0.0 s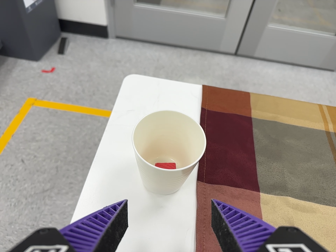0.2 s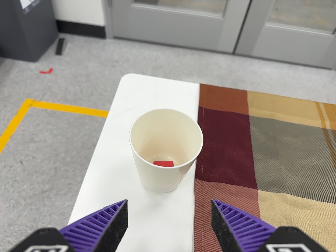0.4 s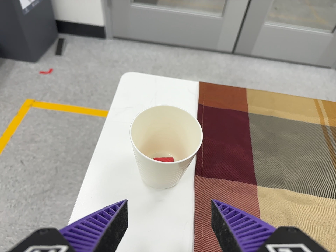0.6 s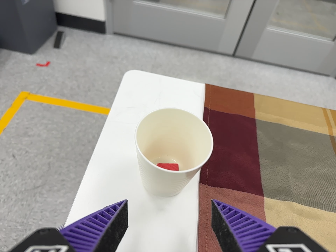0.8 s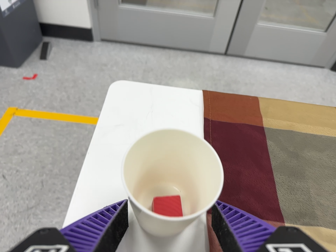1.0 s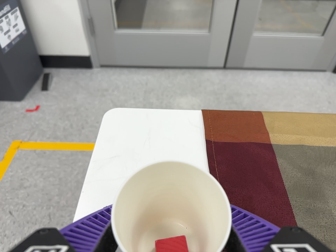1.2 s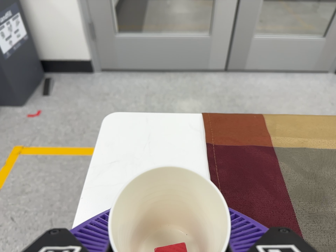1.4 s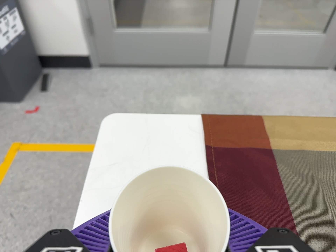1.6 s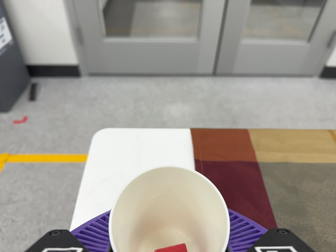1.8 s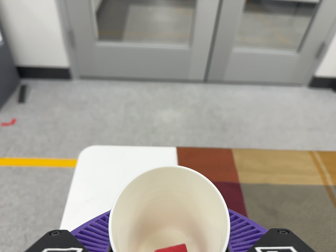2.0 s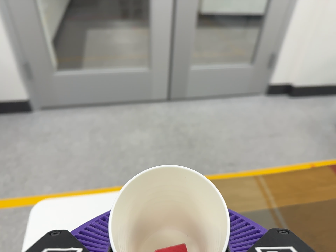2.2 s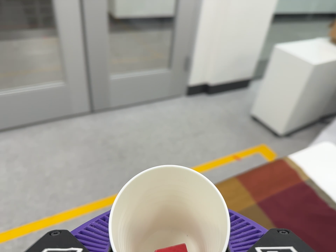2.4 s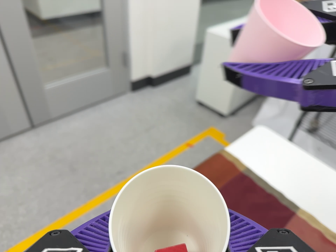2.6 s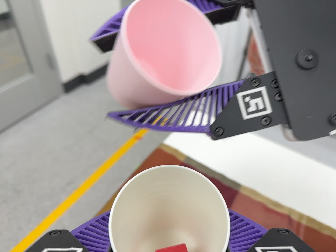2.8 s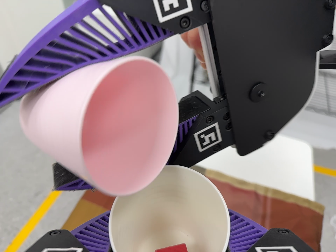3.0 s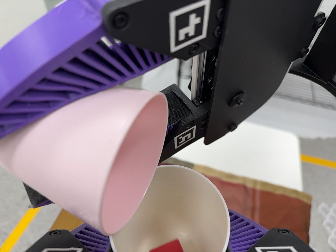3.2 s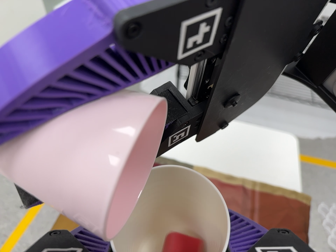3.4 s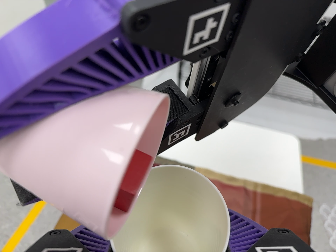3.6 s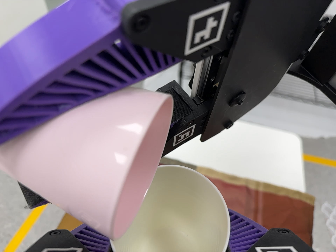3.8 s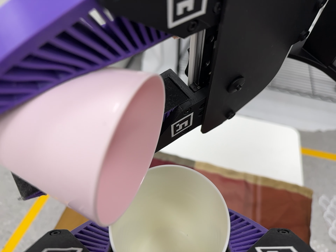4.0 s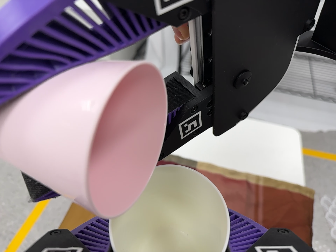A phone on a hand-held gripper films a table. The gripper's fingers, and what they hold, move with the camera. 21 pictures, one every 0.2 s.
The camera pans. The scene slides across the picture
to the left.
The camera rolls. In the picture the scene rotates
counterclockwise.
0.0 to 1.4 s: The camera travels forward and toward the top of its view, about 10 cm, so what stands in front looms larger. It rolls about its line of sight by about 10 degrees, and the scene rotates counterclockwise.
1.4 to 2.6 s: The camera pans to its right by about 45 degrees. It travels toward the top of its view and to its right, about 26 cm, so close, fixed things drift downward. It rolls about its line of sight by about 35 degrees, and the scene rotates counterclockwise.
2.6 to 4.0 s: The camera rolls about its line of sight by about 15 degrees, and the scene rotates counterclockwise.
The film runs backward here.
